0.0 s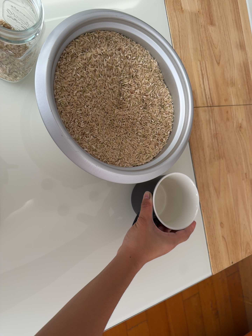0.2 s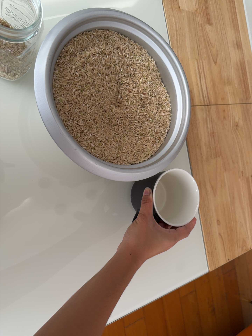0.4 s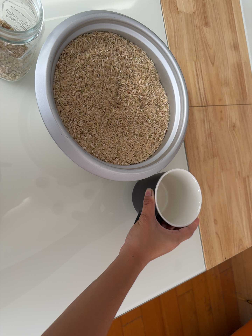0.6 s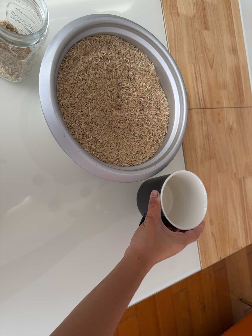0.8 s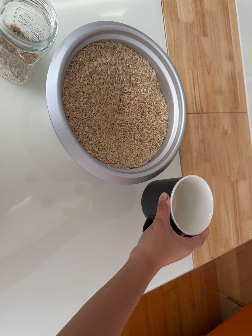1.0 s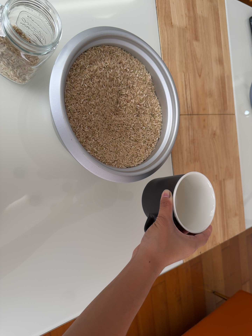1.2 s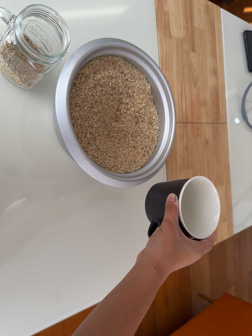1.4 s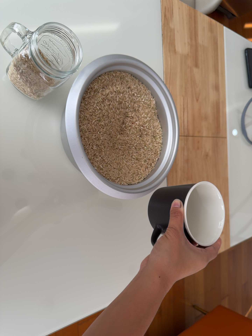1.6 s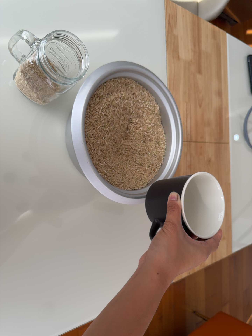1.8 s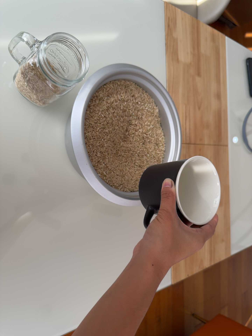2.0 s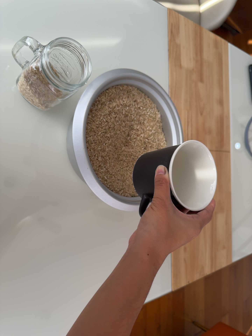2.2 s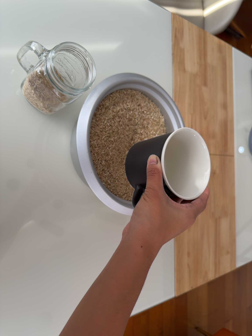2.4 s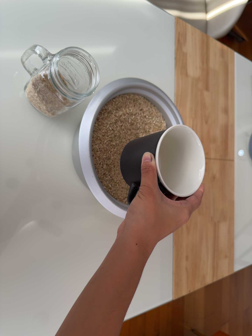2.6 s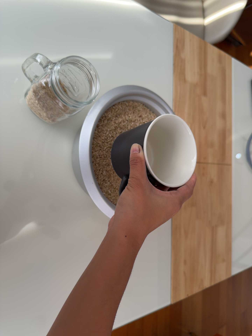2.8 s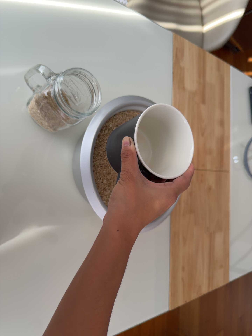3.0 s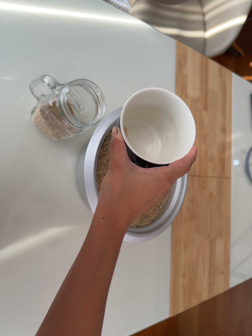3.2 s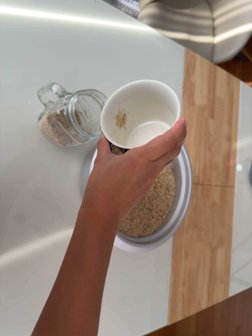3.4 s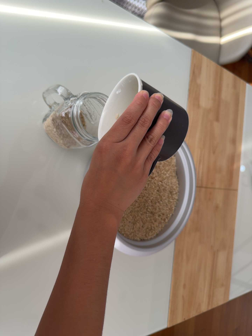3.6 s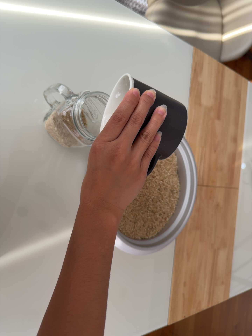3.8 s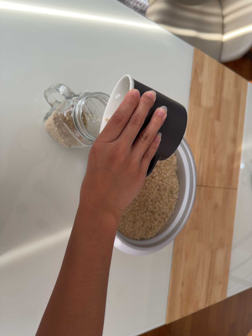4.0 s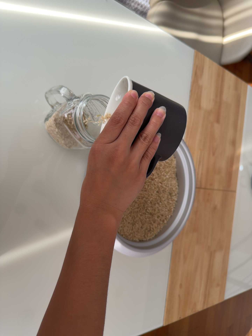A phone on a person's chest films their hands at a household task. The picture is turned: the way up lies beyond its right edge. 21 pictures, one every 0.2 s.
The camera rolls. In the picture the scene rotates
clockwise.
0.0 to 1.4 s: The camera travels backward and to its left, about 12 cm, so what stands in front gets smaller.
1.4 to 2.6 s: The camera shifts only a little, or ends up much as it began.
2.6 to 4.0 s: The camera travels toward the top of its view, about 6 cm, so close, fixed things drift downward.
The film runs backward here.
